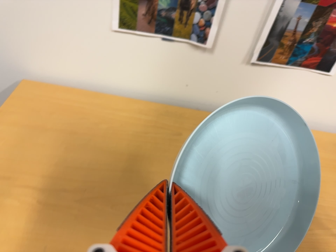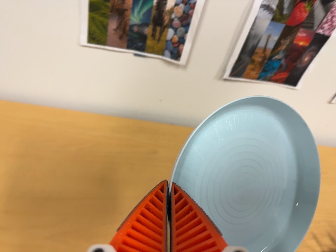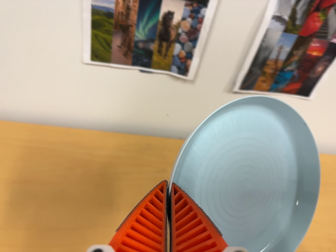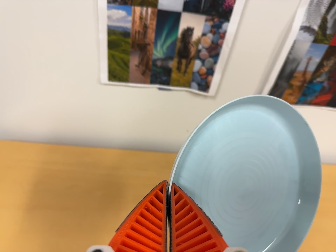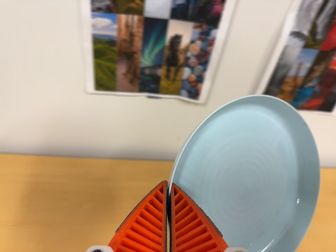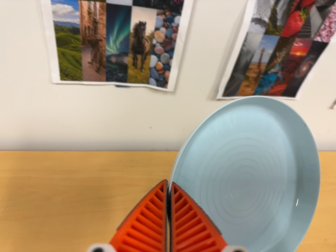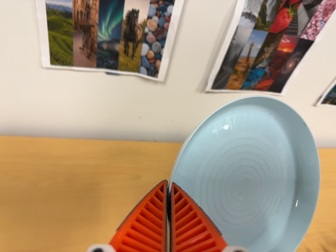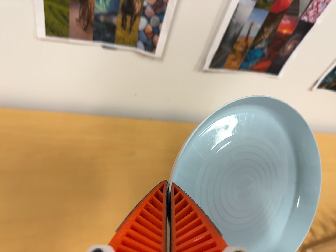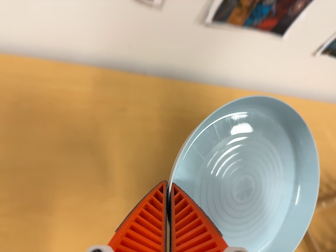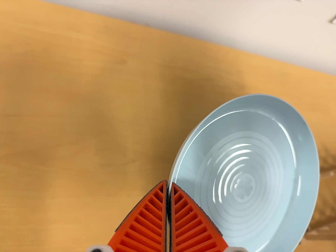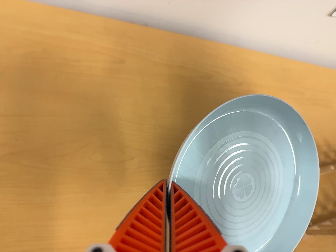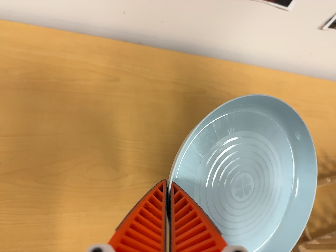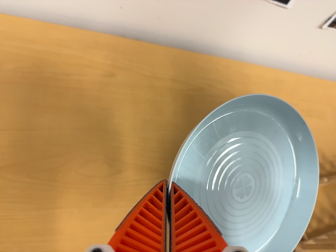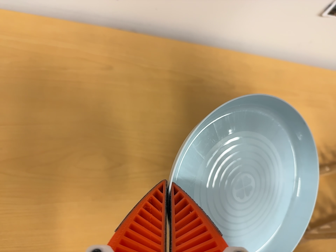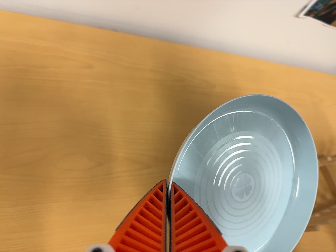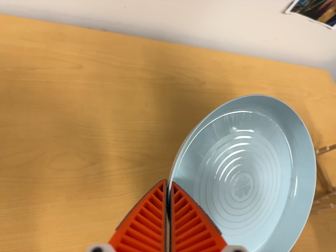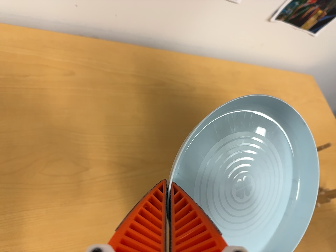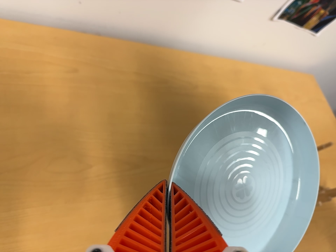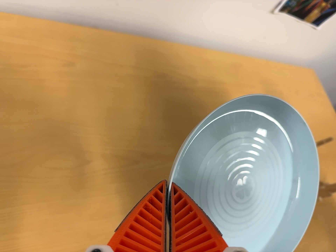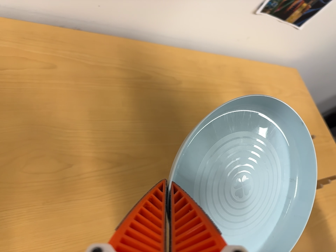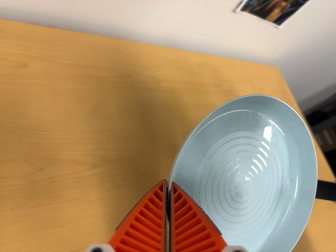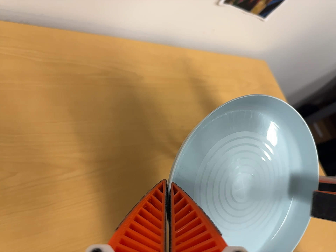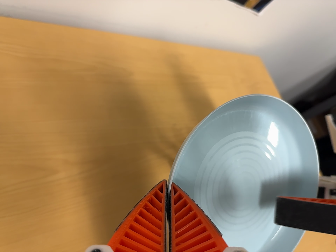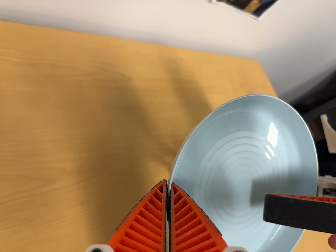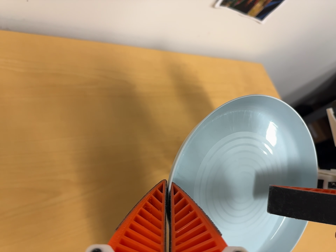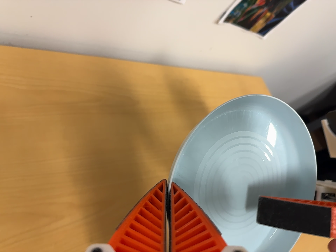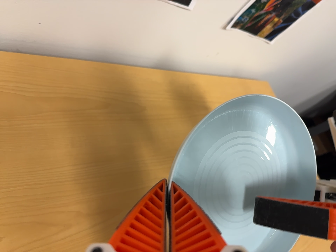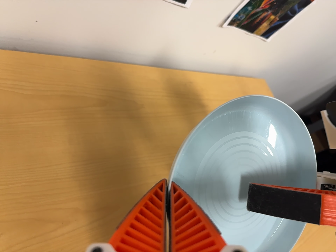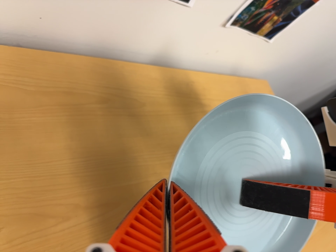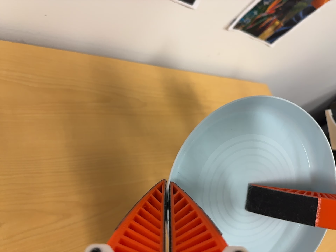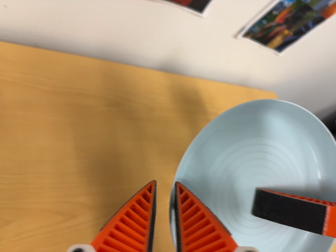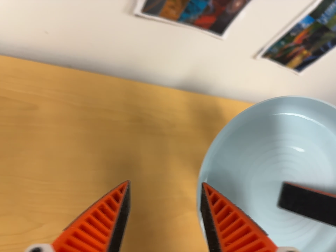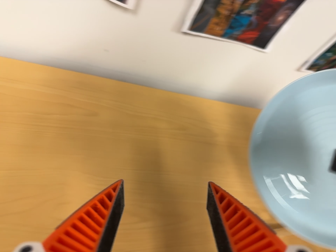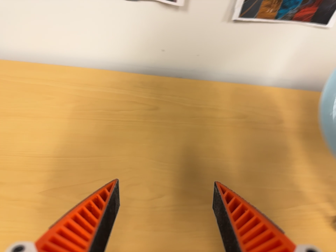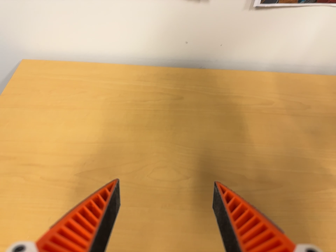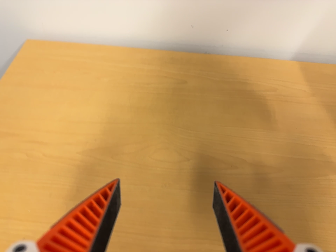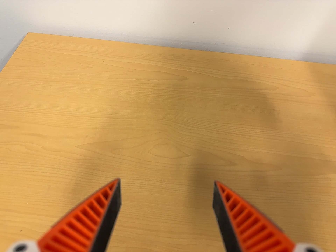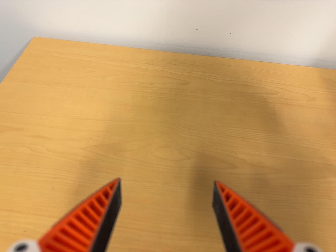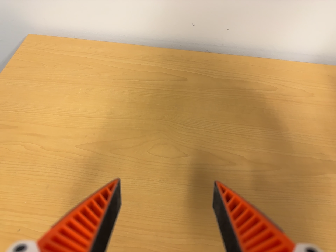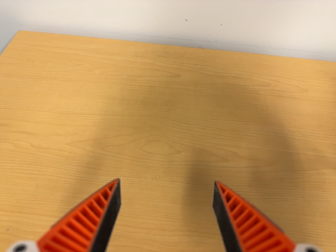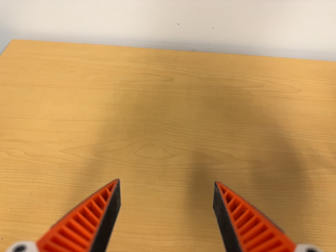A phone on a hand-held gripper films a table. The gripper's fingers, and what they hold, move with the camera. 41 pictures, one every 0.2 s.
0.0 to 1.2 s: The camera pans to its right by about 10 degrees. It travels toward the top of its view and forward, about 12 cm, so close, fixed things drift downward.
1.2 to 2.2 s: The camera's aim tips toward the bottom of its view by about 20 degrees, and the scene shifts upward.
2.2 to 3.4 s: The camera shifts only a little, or ends up much as it began.
3.4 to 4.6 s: The camera travels forward and to its right, about 9 cm, so what stands in front looms larger.
4.6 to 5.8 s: The camera shifts only a little, or ends up much as it began.
5.8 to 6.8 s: The scene slides to the right, as the camera pans about 35 degrees to its left. It travels toward the bottom of its view and backward, about 14 cm. Its aim tips toward the top of its view by about 15 degrees.
6.8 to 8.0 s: The camera shifts only a little, or ends up much as it began.
The film runs forward here.
